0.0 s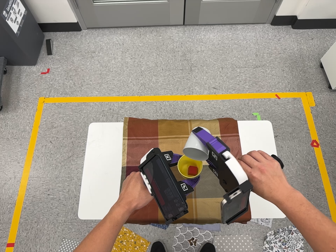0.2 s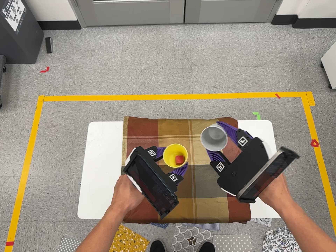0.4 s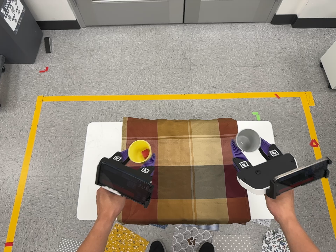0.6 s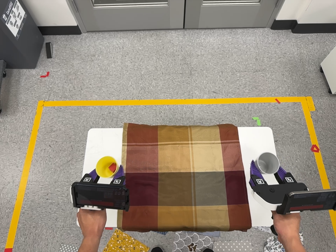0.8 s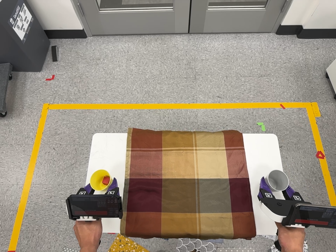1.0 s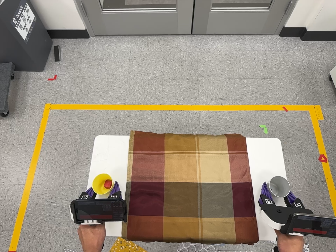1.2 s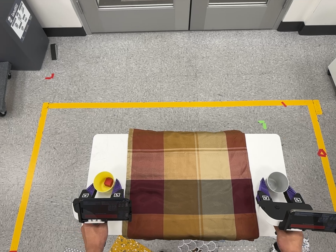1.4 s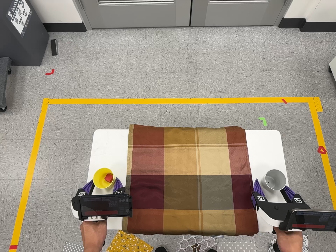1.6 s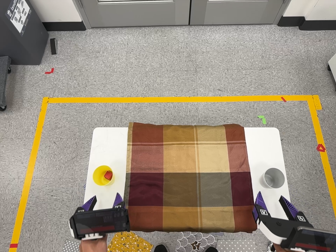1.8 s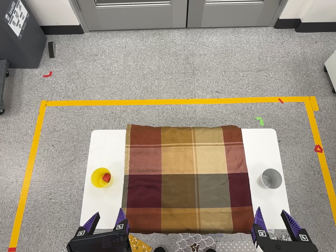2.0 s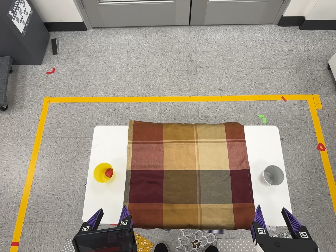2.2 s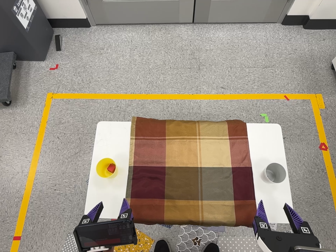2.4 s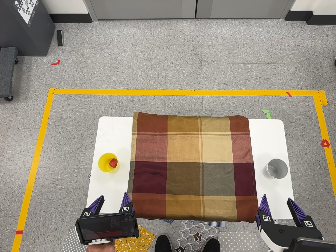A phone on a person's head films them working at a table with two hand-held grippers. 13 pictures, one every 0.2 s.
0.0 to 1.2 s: The camera travels toward the top of its view, about 6 cm, so close, fixed things drift downward.
1.2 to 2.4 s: The camera travels toward the bottom of its view, about 4 cm, so close, fixed things drift upward.
The film runs forward here.
